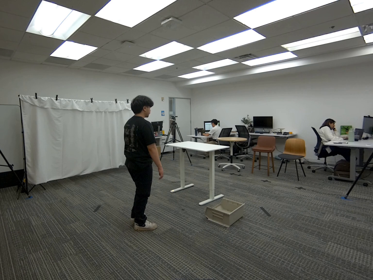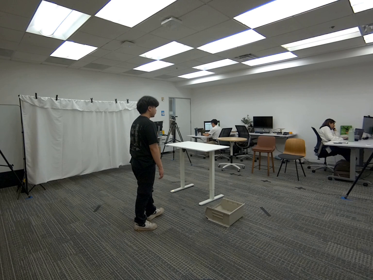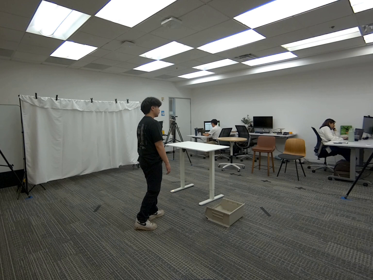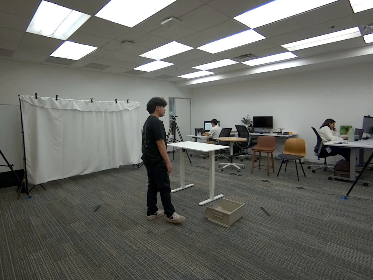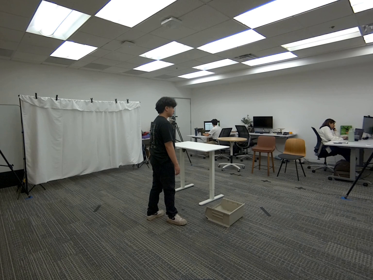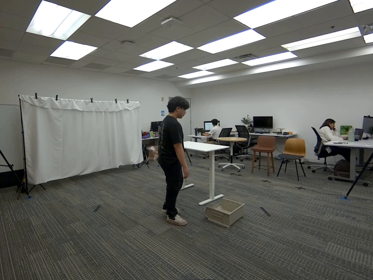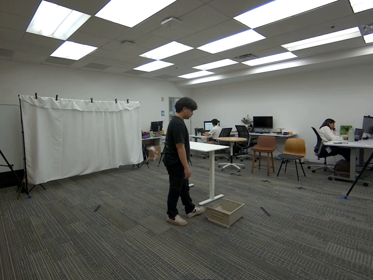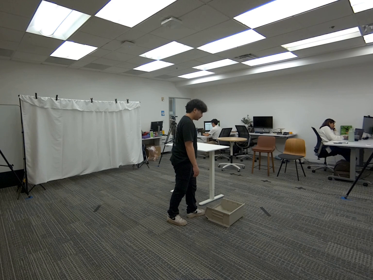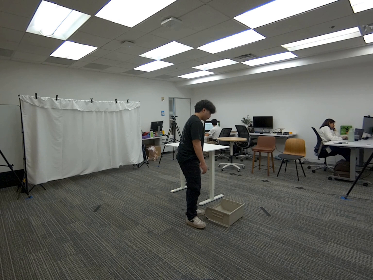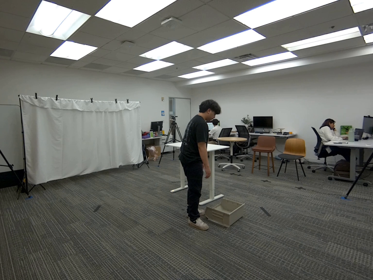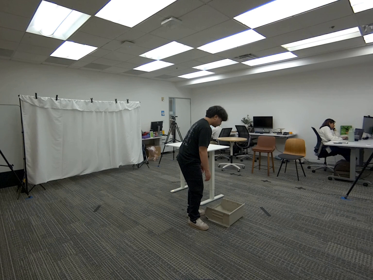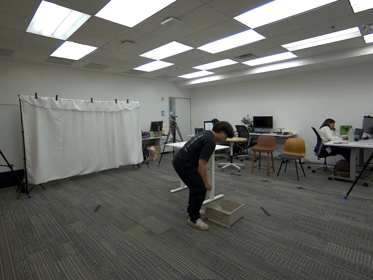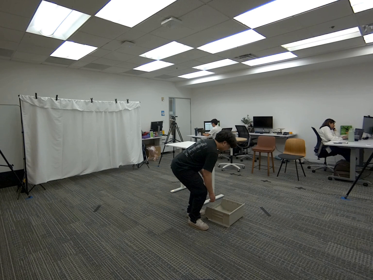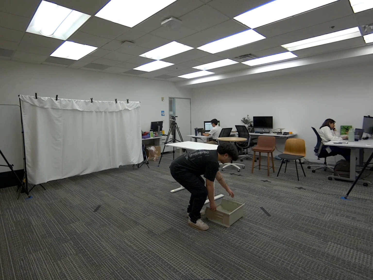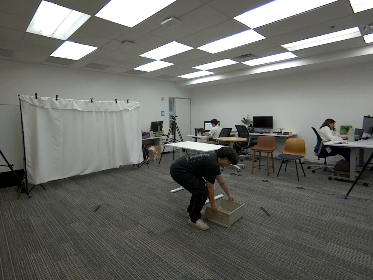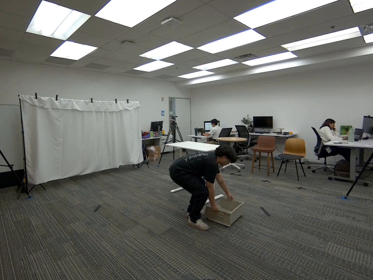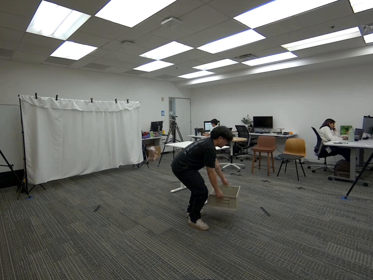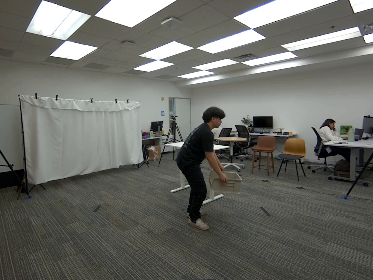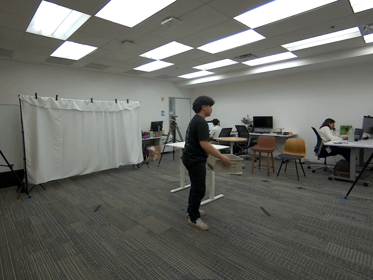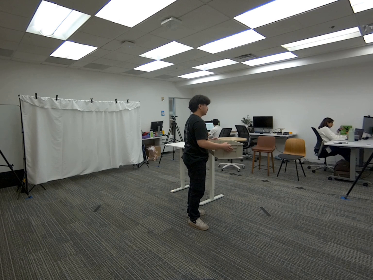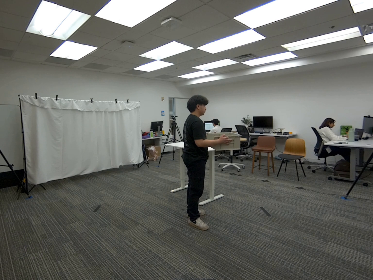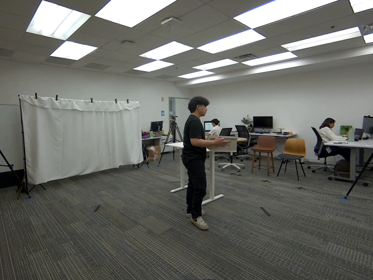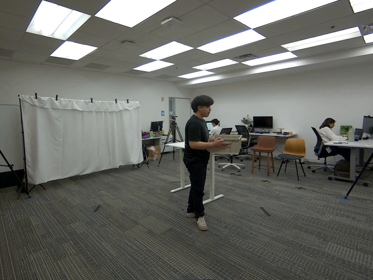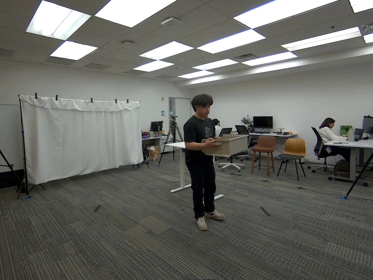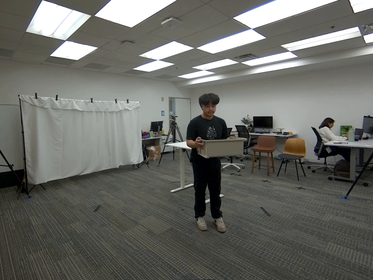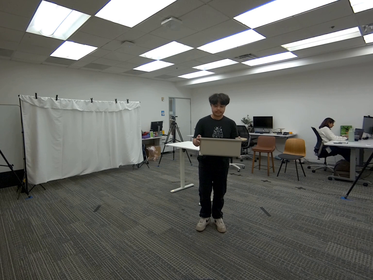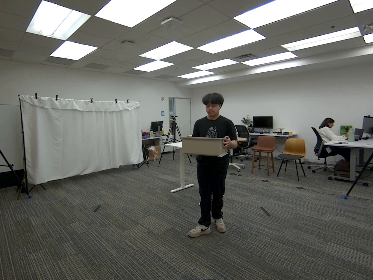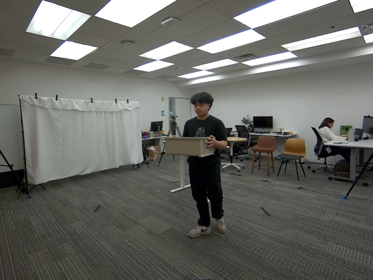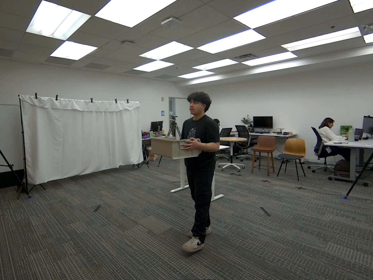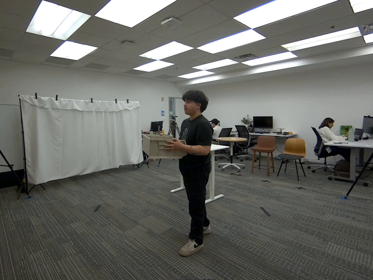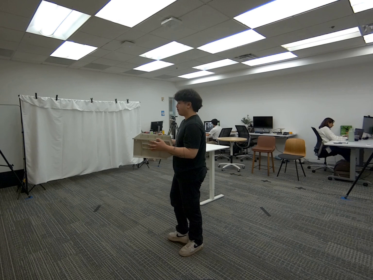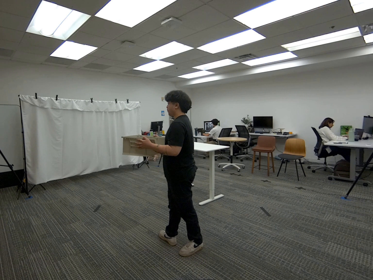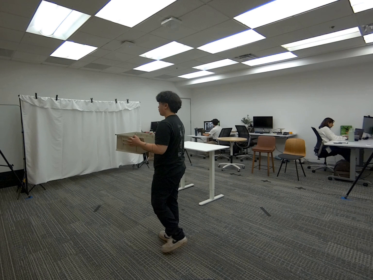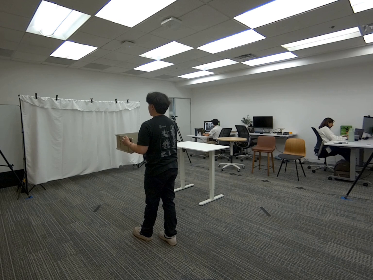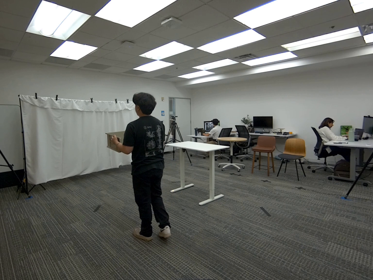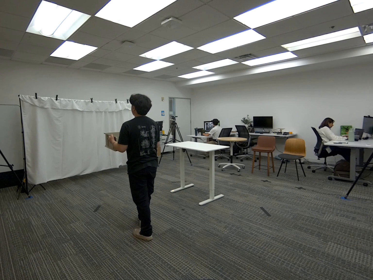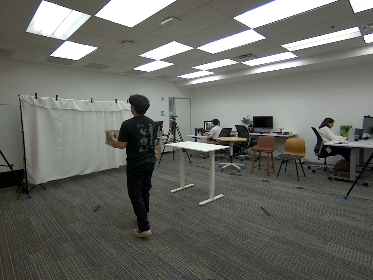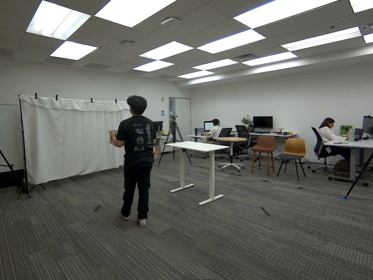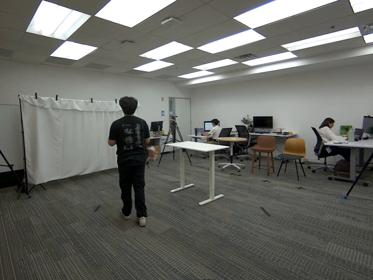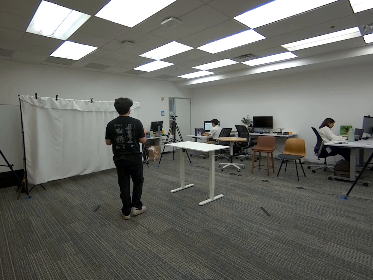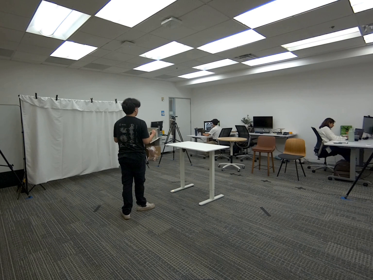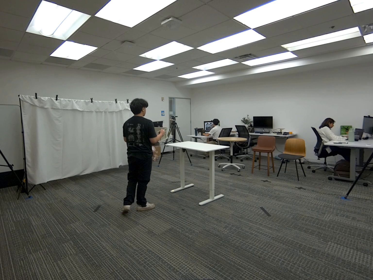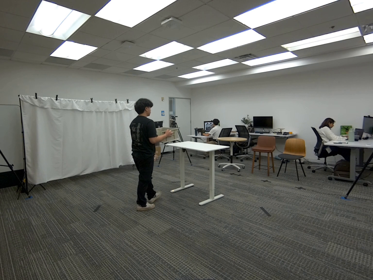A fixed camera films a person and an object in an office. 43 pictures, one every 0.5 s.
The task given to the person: Walk over to the beige bin on the ground, pick up the bin with both hands walking around the bounding area. Place the bin on the white desk when complete.
